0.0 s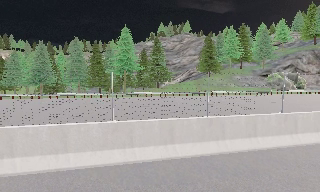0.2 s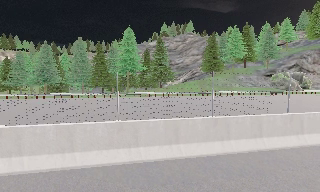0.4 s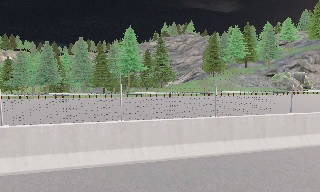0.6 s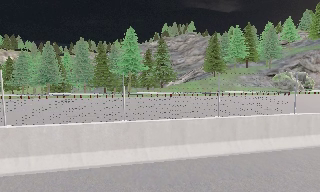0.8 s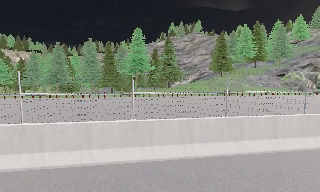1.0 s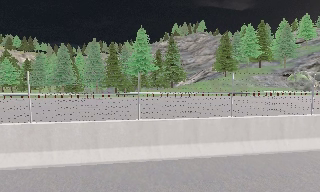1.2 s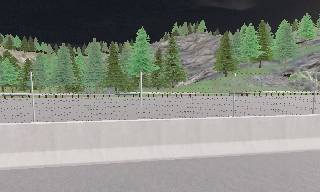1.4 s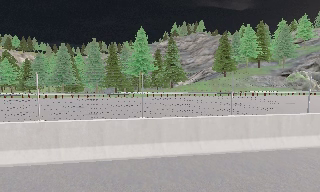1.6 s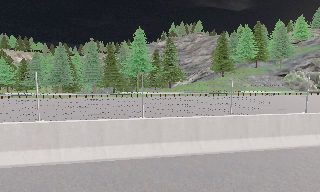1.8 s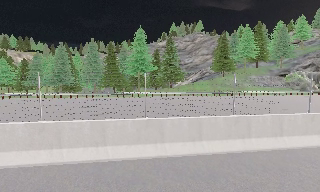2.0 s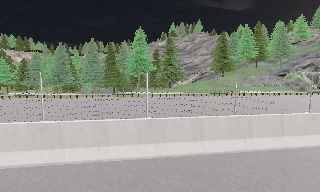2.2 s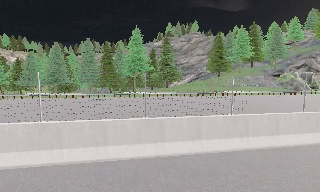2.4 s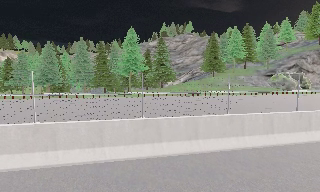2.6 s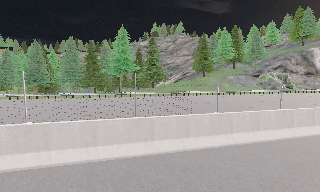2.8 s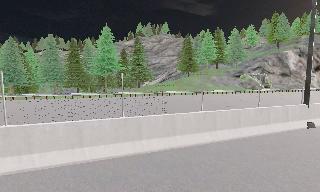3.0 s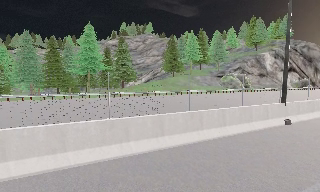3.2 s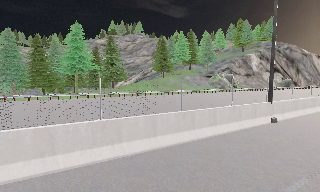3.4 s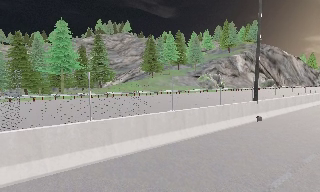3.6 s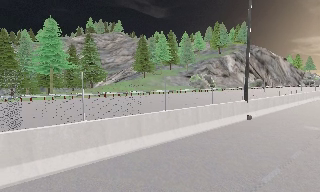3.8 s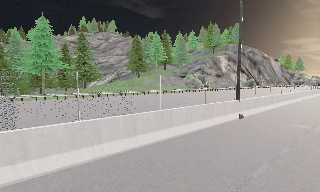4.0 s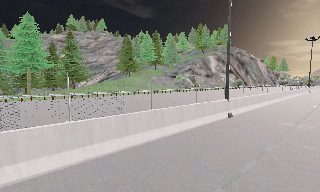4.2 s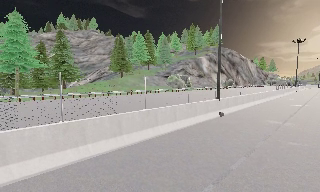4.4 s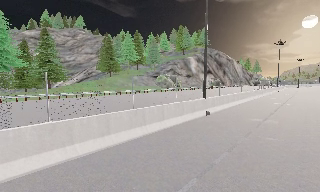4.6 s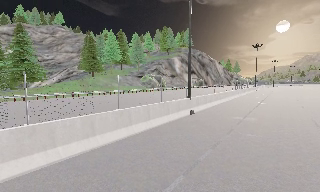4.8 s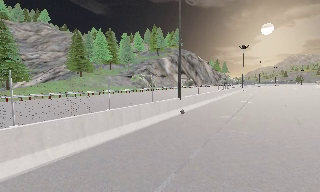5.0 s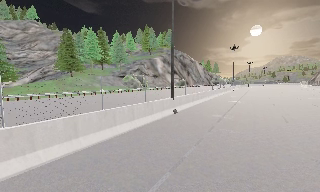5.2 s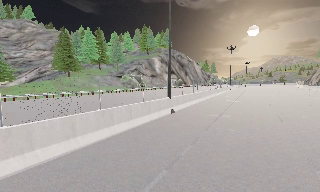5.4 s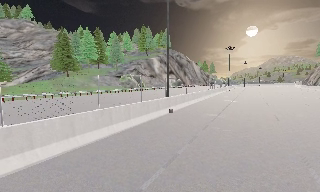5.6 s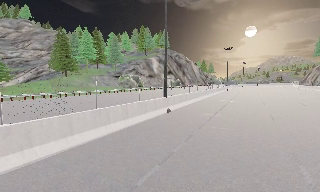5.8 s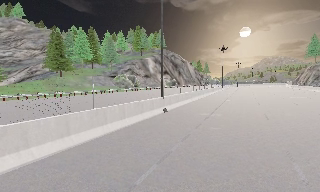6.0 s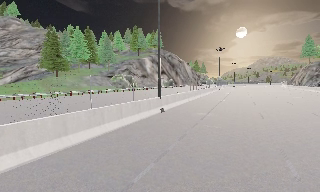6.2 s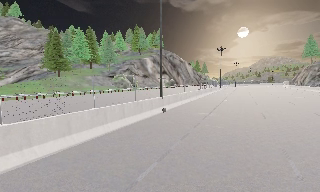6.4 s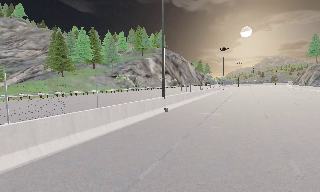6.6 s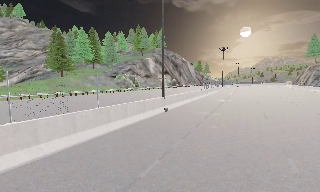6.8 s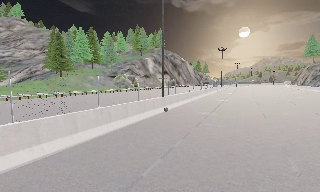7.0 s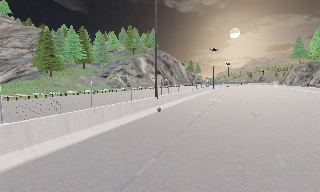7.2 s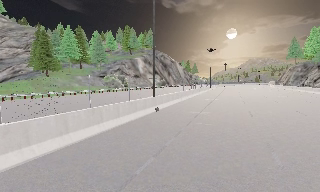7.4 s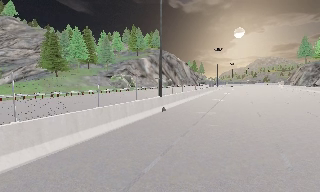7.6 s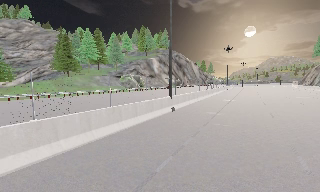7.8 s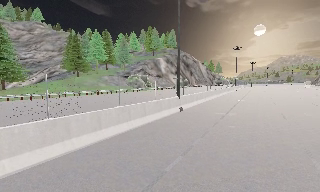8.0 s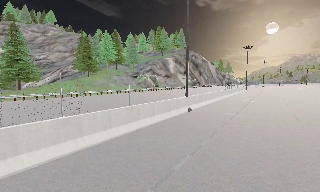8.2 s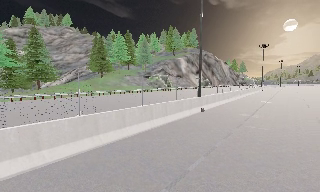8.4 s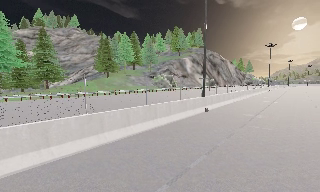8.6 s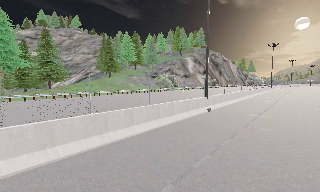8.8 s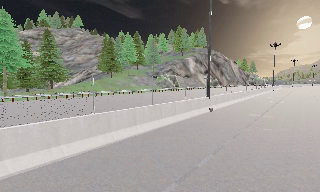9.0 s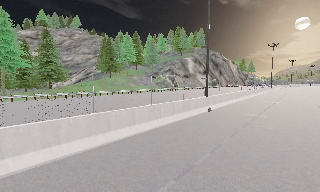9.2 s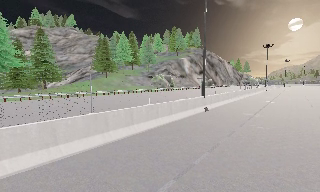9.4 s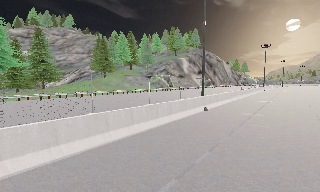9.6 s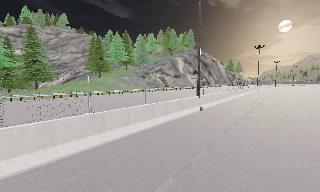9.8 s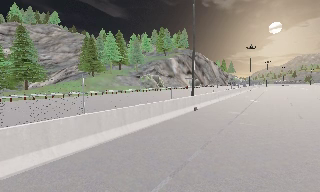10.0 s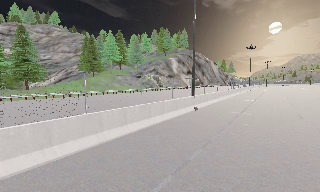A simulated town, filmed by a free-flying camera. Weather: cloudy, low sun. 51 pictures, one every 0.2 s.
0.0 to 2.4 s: The camera travels to its left, about 1 m, so close, fixed things drift to the right.
2.4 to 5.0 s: The camera swings to its right by about 50 degrees, and the scene slides to the left. It travels backward and to its left, about 1 m.
5.0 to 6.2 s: The camera travels backward, about 0.5 m, so what stands in front gets smaller.
6.2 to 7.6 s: The camera shifts only a little, or ends up much as it began.
7.6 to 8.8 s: The camera pans to its left, which is counterclockwise from overhead, by about 10 degrees.
8.8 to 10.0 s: The camera shifts only a little, or ends up much as it began.
The film runs backward here.
